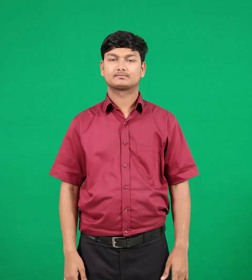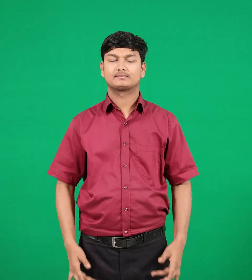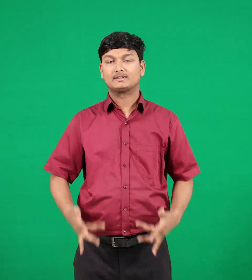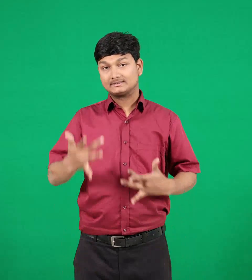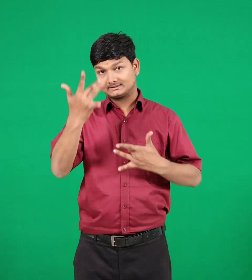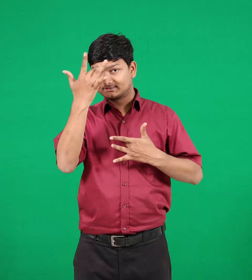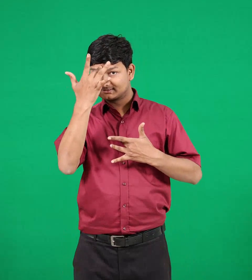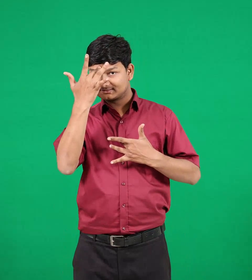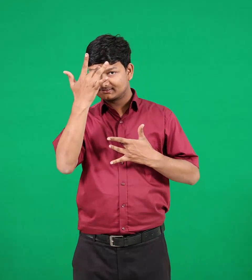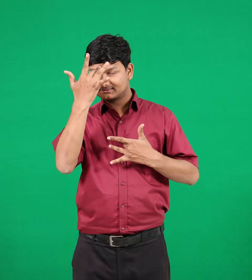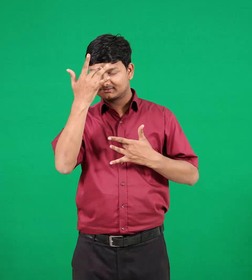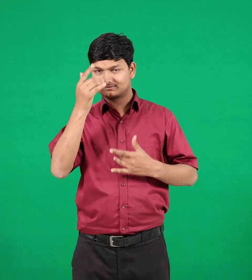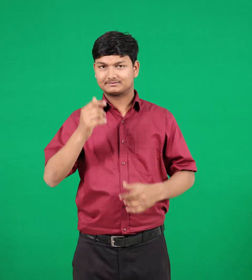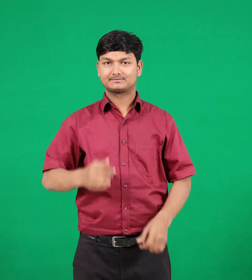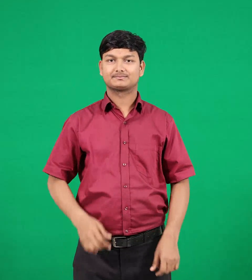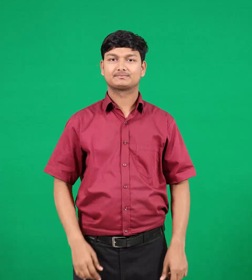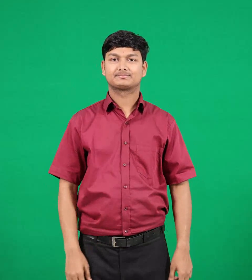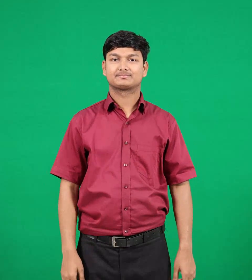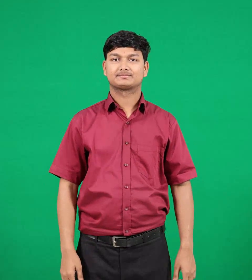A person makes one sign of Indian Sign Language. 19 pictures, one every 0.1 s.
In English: sick & ill
